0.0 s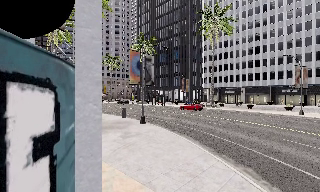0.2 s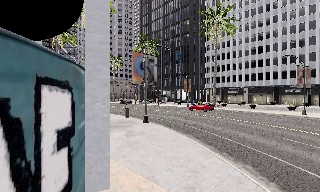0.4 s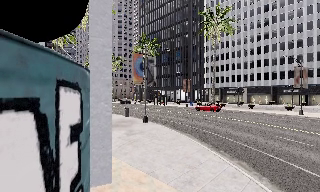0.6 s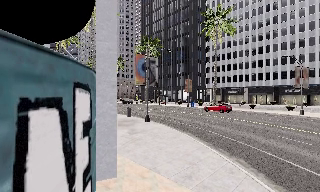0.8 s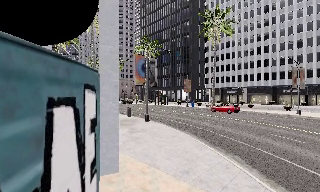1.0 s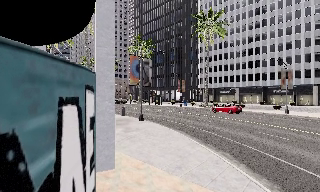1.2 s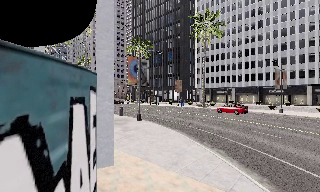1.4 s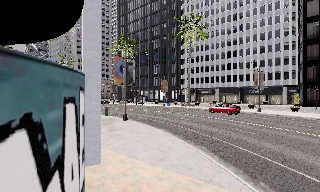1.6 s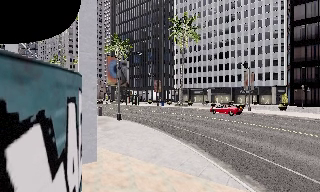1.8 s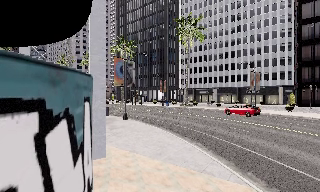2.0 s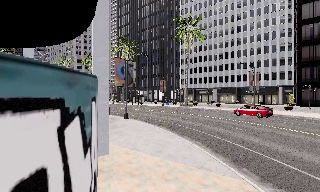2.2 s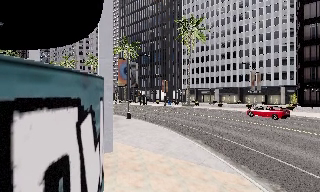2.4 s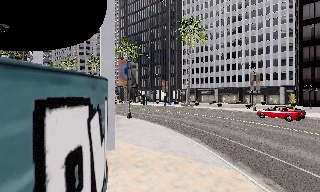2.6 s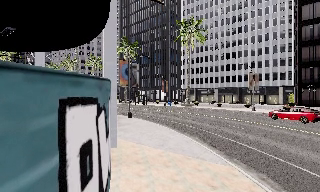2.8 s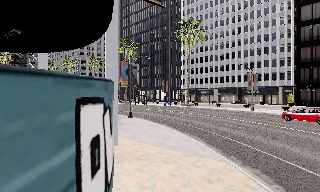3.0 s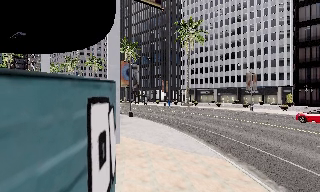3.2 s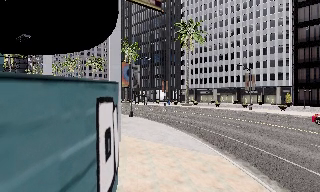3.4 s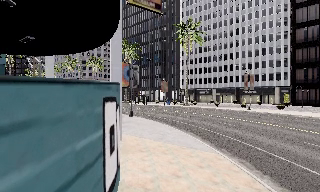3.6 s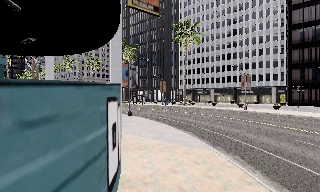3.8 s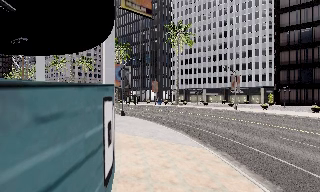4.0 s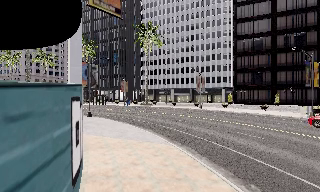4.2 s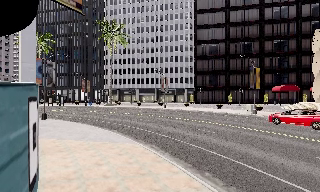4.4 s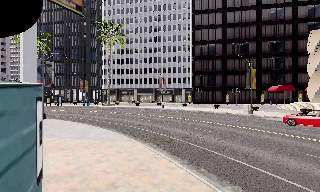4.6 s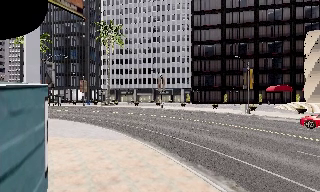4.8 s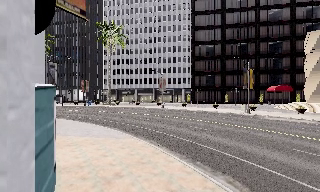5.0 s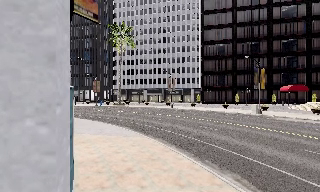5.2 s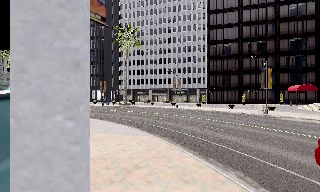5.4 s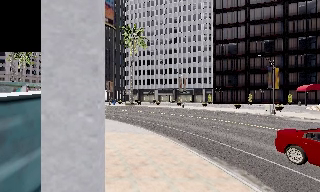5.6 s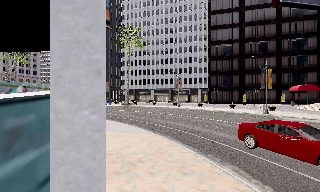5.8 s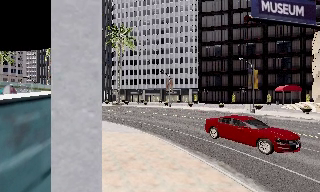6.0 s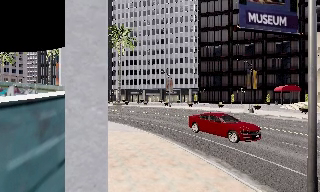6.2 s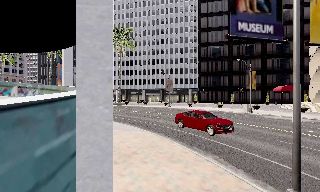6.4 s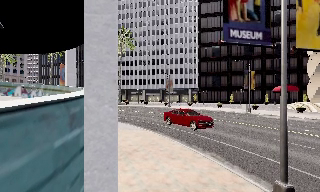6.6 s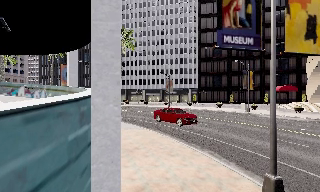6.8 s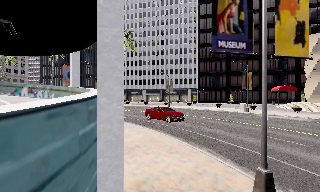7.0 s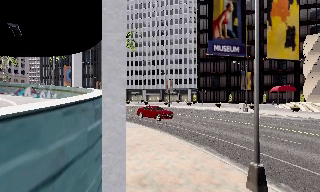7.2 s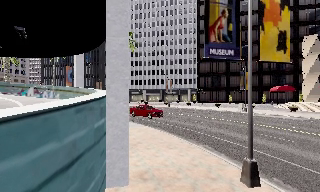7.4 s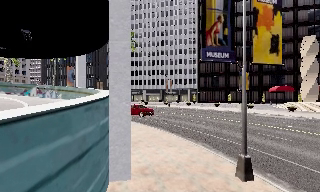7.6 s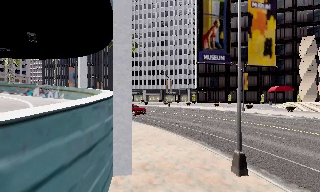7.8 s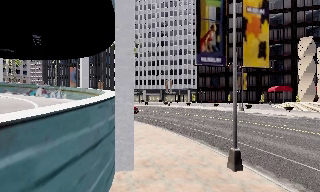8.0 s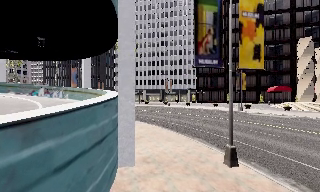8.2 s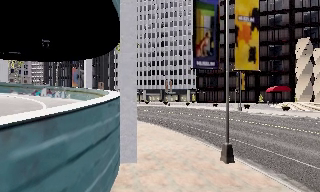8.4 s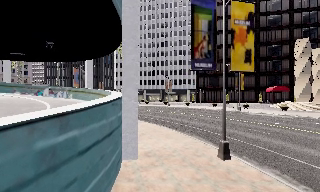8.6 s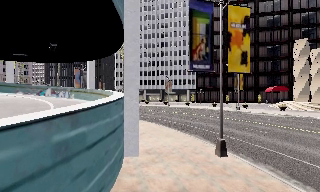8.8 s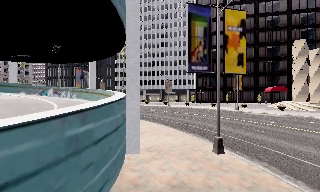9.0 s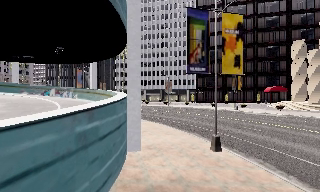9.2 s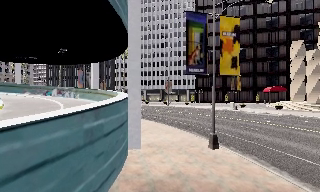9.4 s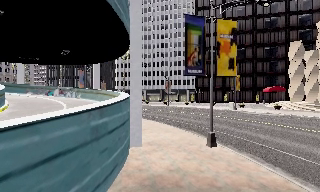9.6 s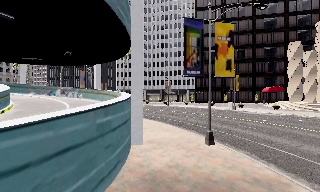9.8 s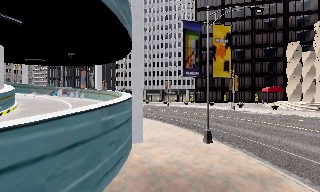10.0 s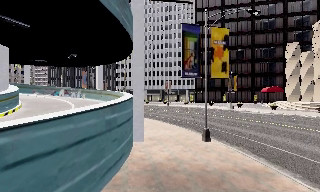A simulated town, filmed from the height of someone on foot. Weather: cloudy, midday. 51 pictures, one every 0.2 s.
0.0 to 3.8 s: The camera travels backward, about 6 m, so what stands in front gets smaller.
3.8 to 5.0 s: The camera pans to its right, which is clockwise from overhead, by about 20 degrees. It travels backward, about 2 m, so what stands in front gets smaller.
5.0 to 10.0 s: The camera travels backward, about 8 m, so what stands in front gets smaller.
The film runs backward here.
